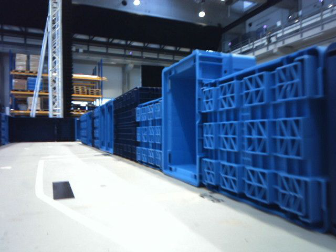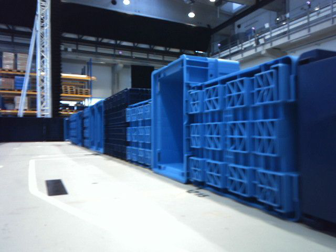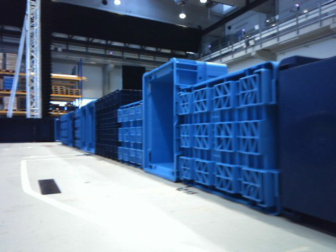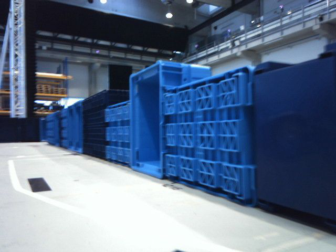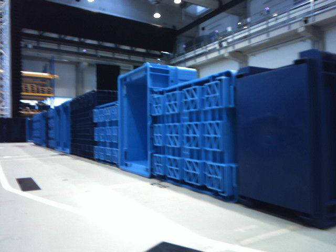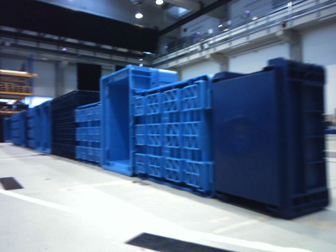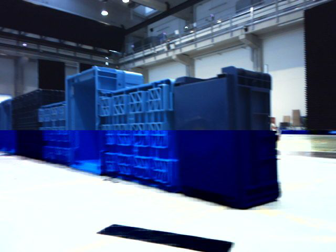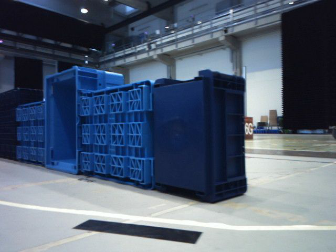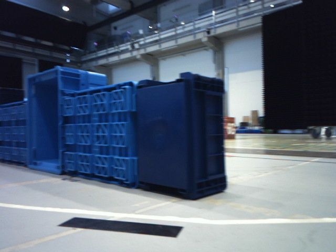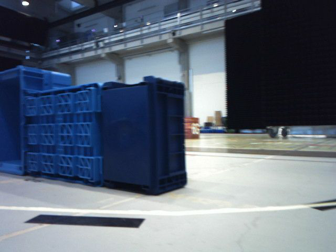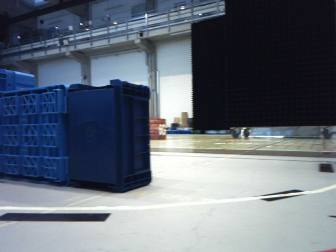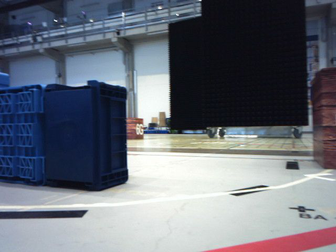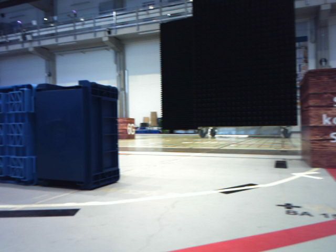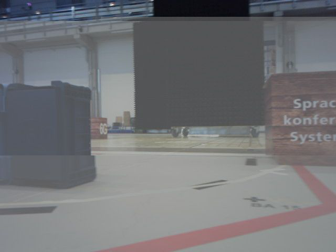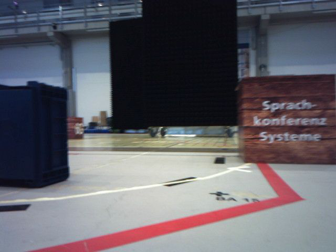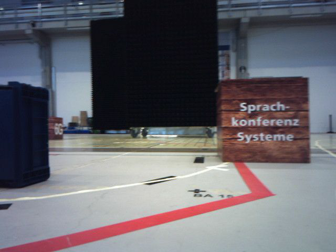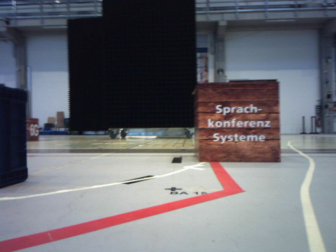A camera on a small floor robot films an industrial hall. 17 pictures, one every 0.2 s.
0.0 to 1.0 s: The camera travels backward, about 0.2 m, so what stands in front gets smaller.
1.0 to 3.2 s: The camera pans to its right, which is clockwise from overhead, by about 55 degrees. It travels backward, about 0.4 m.
The film runs backward here.
